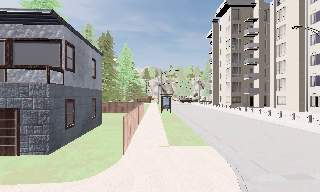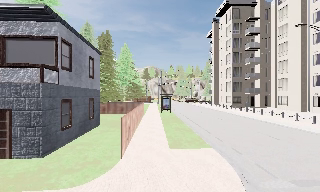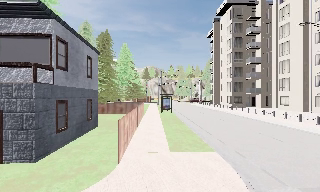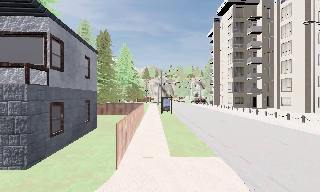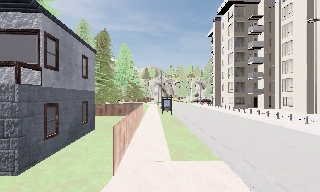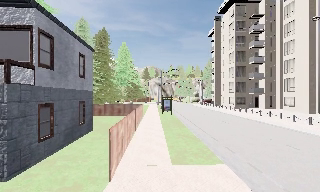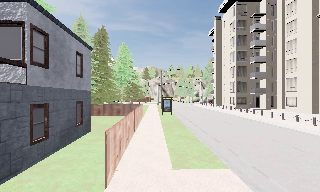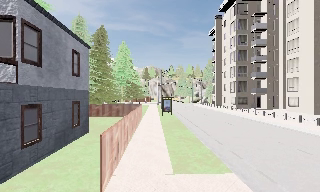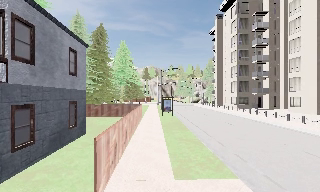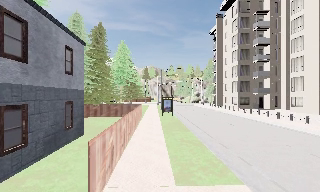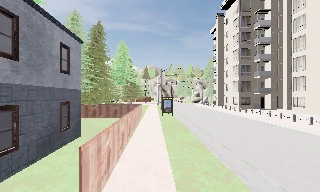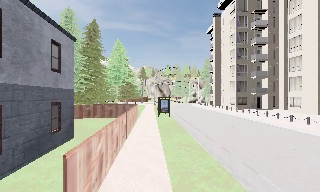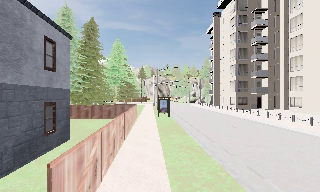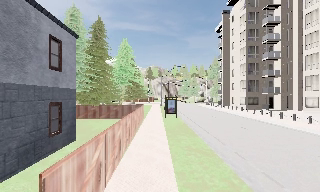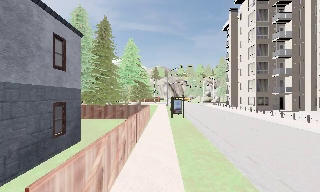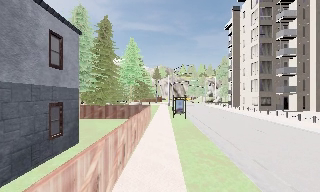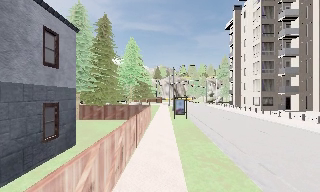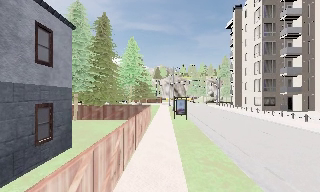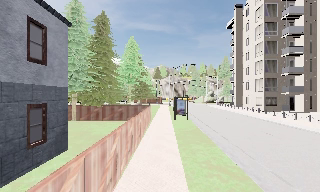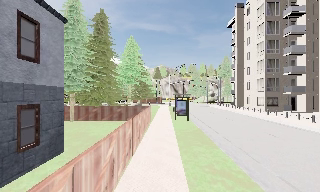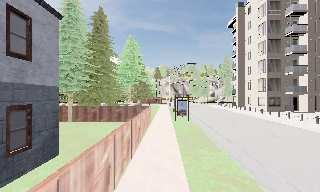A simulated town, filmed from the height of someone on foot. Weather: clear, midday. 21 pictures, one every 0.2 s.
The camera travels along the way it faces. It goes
forward.
0.0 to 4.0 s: The camera travels forward, about 7 m, so what stands in front looms larger.
The film runs forward here.
